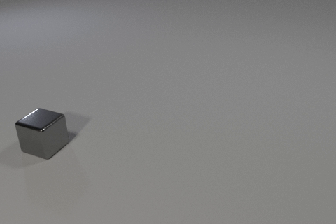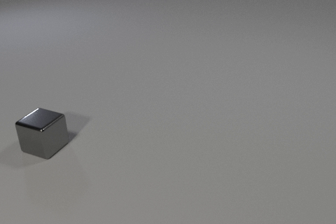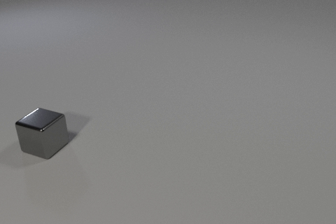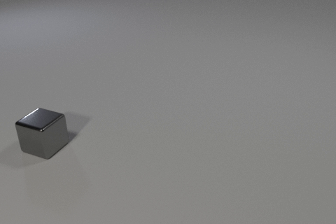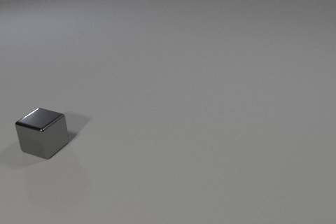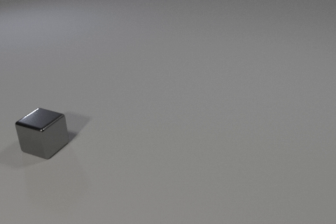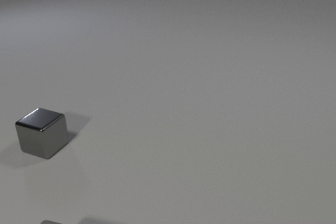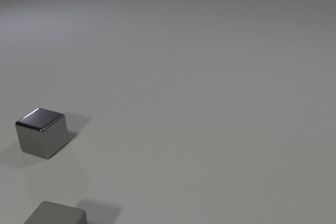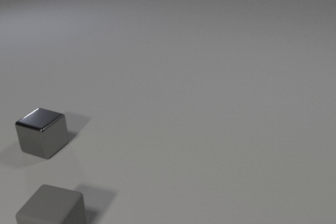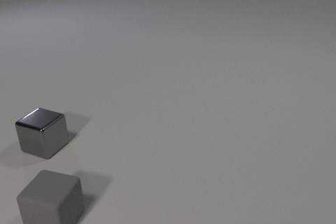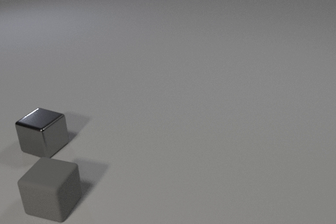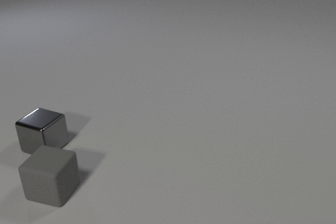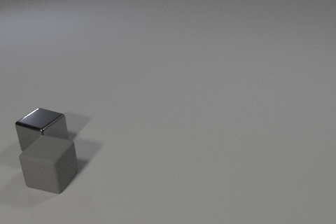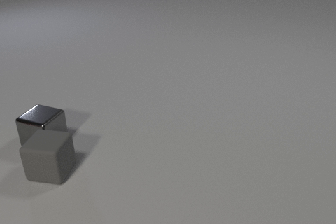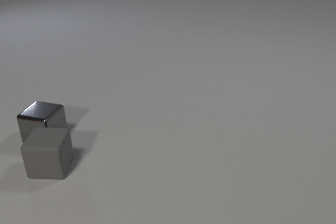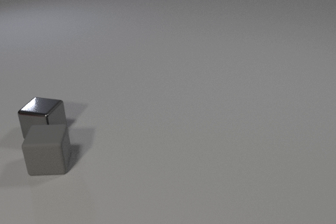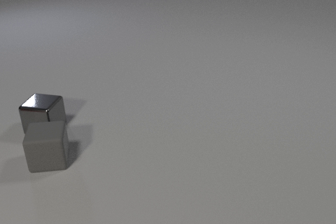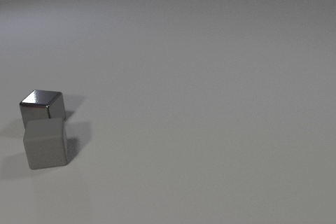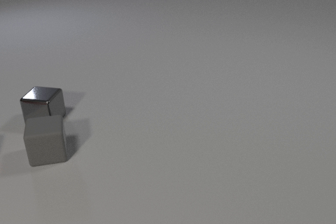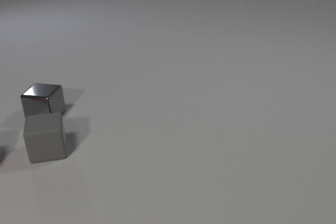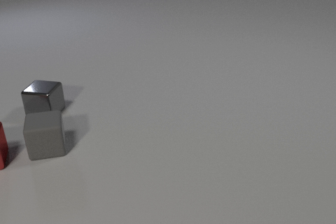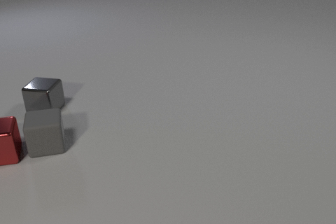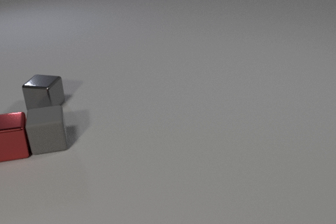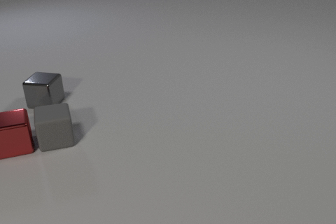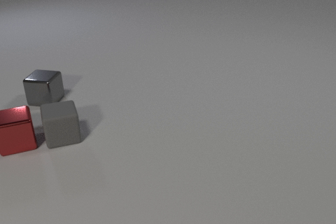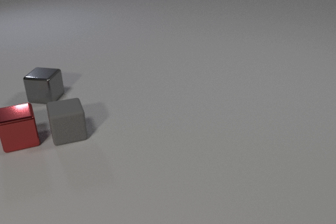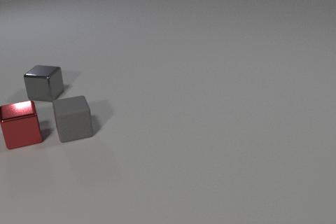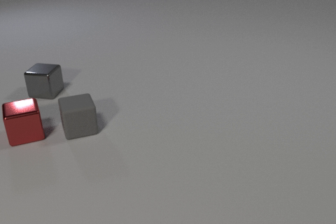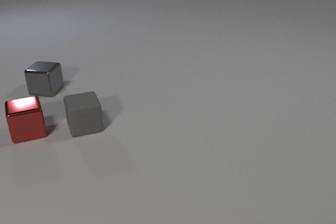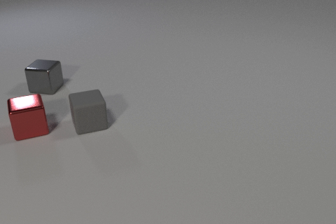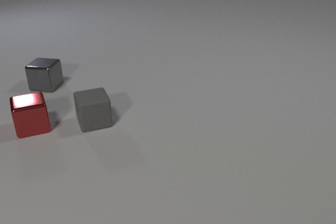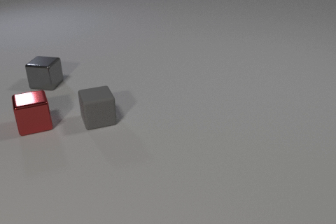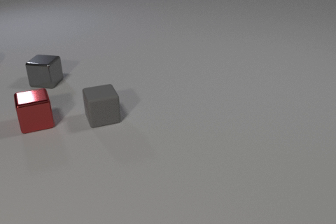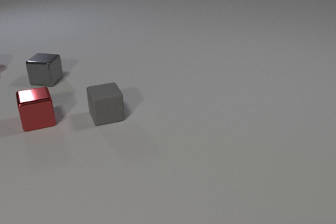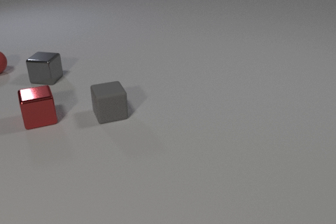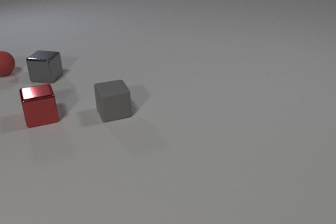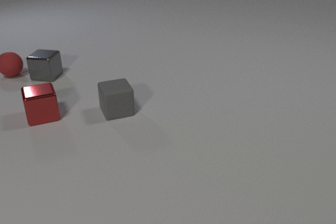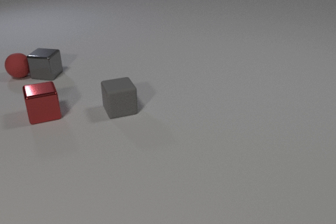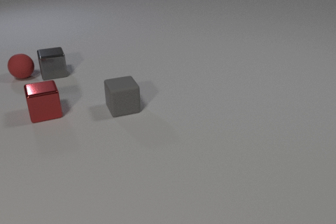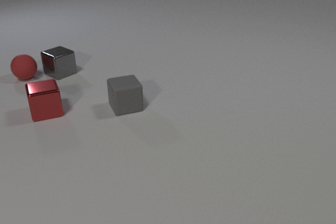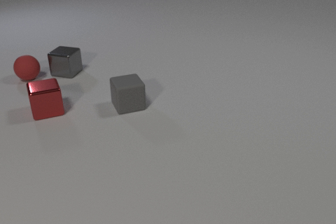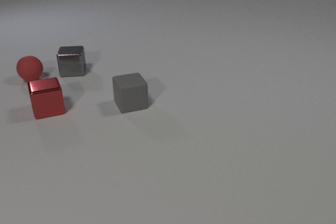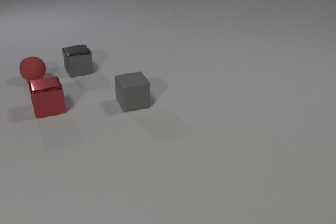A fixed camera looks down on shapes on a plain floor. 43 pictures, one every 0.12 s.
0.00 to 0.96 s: The gray rubber cube comes in at the bottom edge, slides away from the camera.
0.96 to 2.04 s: The gray rubber cube slides away from the camera, spins so that its near face slides to the right, counterclockwise seen from above. The gray metal cube slides away from the camera. The gray rubber cube and the gray metal cube collide.
2.04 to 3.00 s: The gray rubber cube slides away from the camera and to the right. The gray metal cube slides away from the camera. The red metal cube comes in at the left edge, slides to the right and away from the camera. The gray rubber cube and the red metal cube collide.
3.00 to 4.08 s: The gray rubber cube slides to the right and away from the camera. The gray metal cube slides away from the camera. The red metal cube slides away from the camera and to the right. The red rubber sphere comes in at the left edge.
4.08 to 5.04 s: The gray rubber cube slides to the right and away from the camera. The gray metal cube slides to the right, spins so that its near face slides to the right, counterclockwise seen from above. The red metal cube slides away from the camera and to the right. The red rubber sphere rolls to the right and toward the camera. The gray metal cube and the red rubber sphere collide.
What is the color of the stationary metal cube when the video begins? gray.
How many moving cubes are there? 3.
How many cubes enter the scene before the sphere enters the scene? 2.
